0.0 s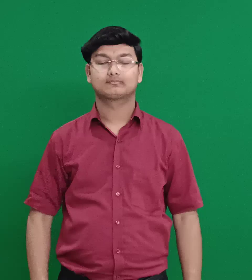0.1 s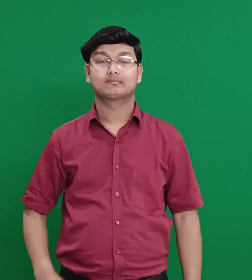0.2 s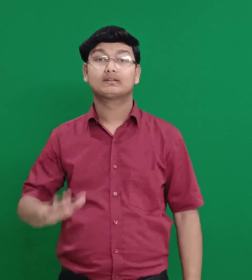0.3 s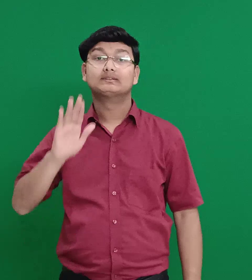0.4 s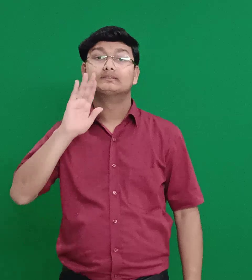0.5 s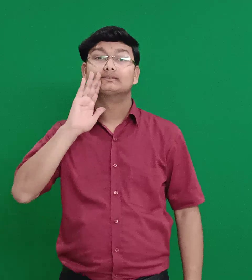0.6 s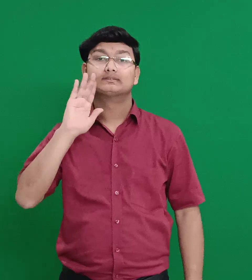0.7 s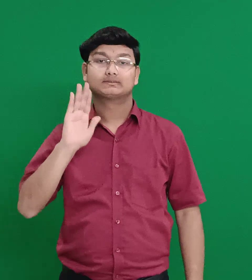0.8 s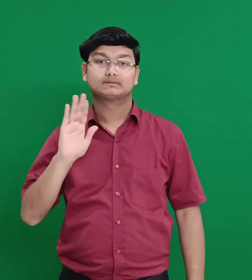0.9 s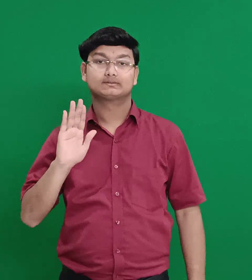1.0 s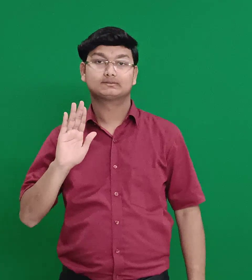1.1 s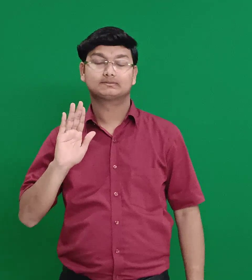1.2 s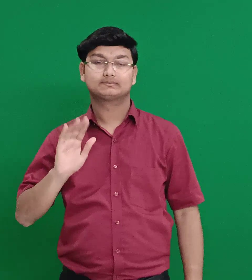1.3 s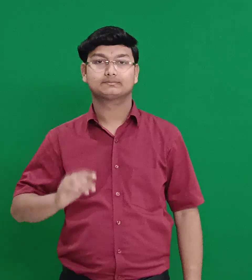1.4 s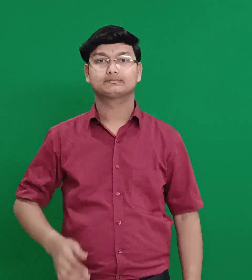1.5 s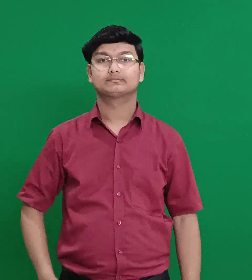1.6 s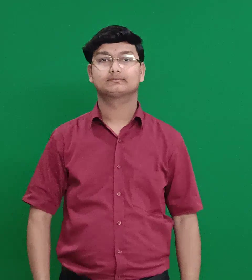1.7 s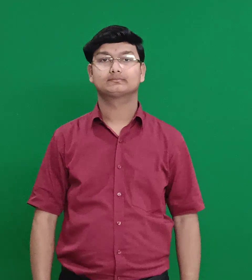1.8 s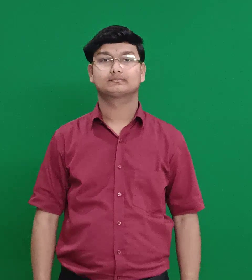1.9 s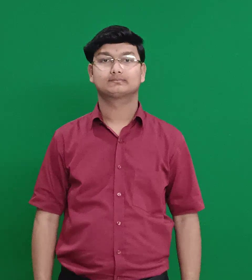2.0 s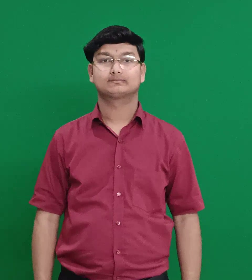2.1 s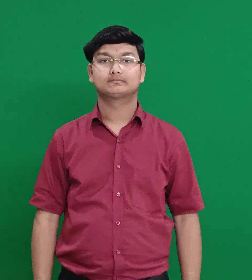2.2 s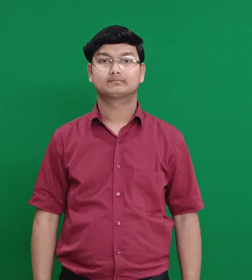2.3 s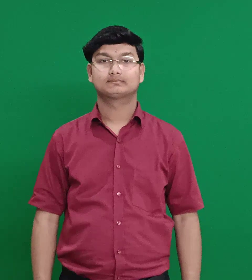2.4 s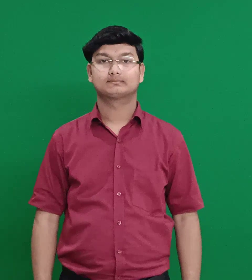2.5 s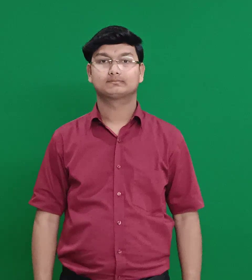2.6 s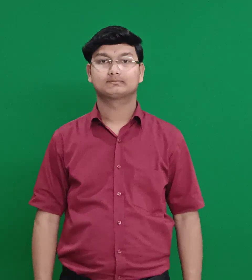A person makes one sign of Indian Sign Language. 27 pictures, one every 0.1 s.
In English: bethesda
